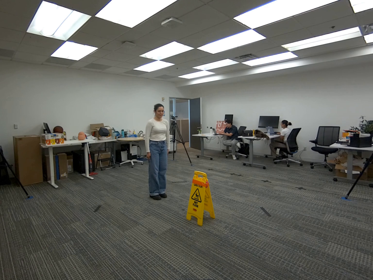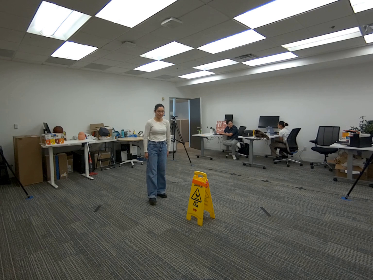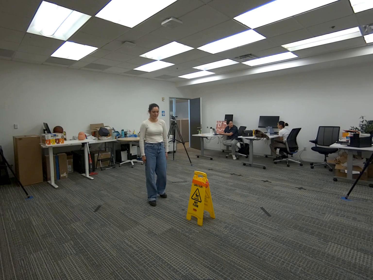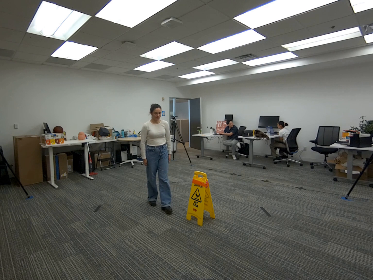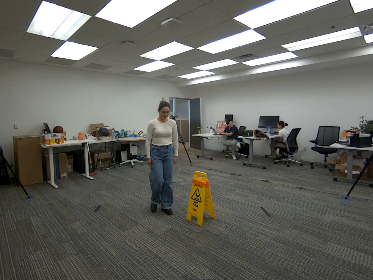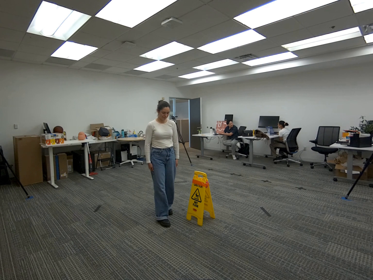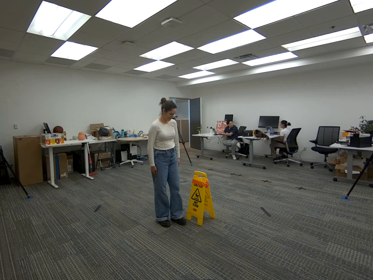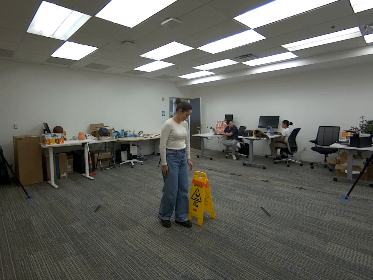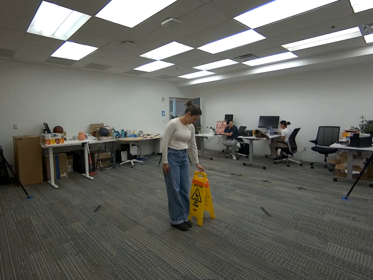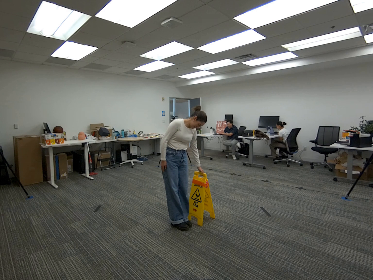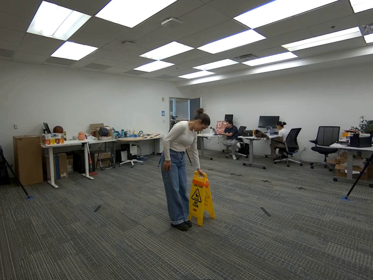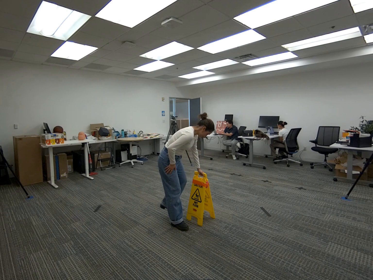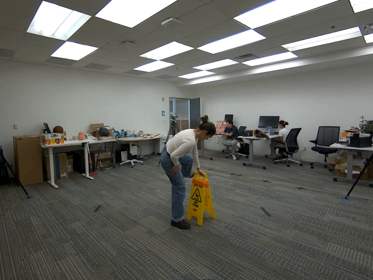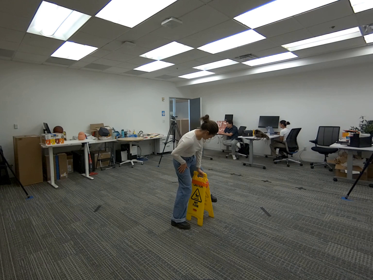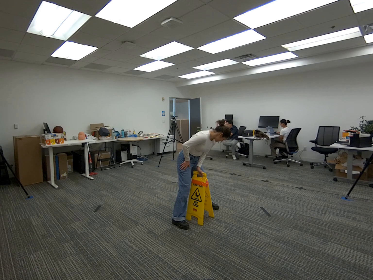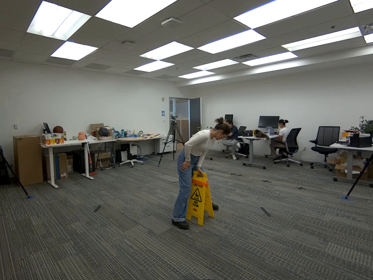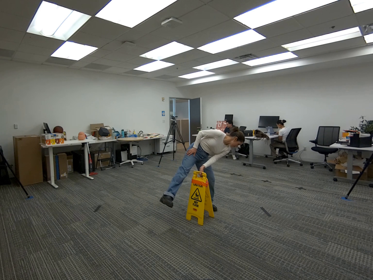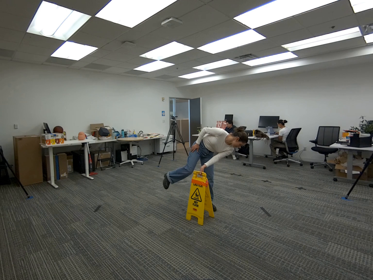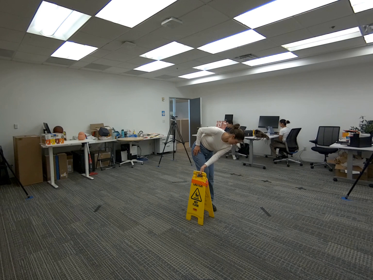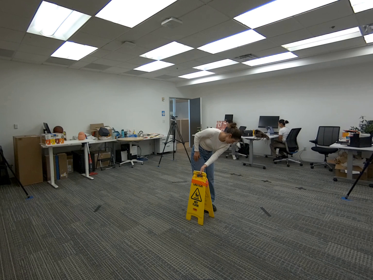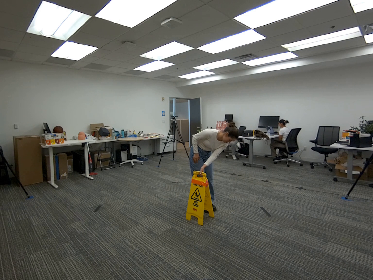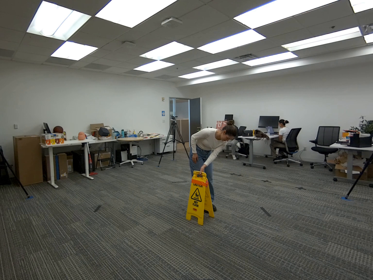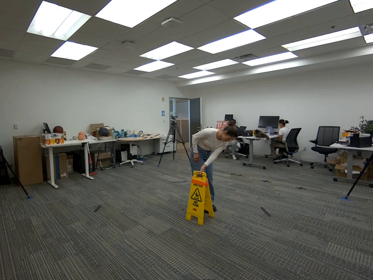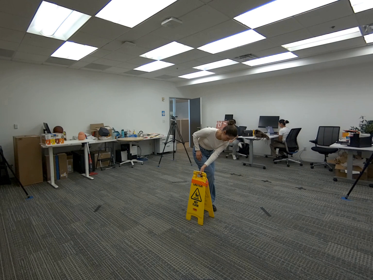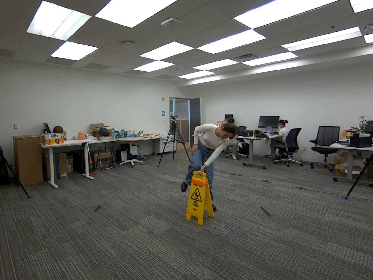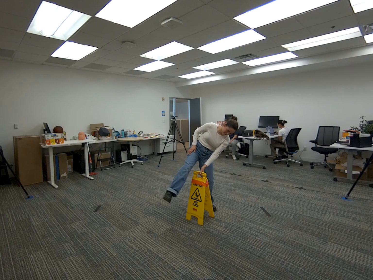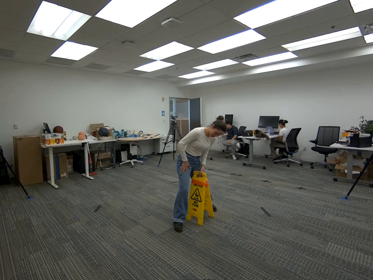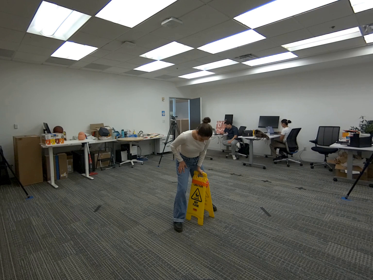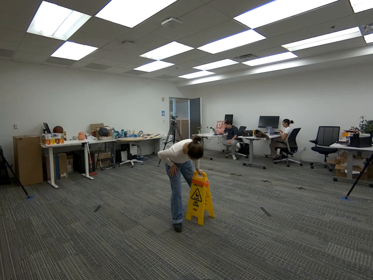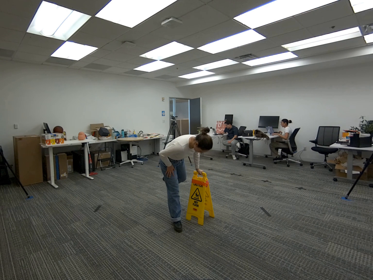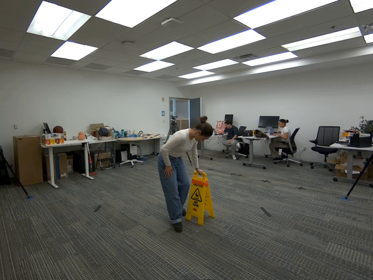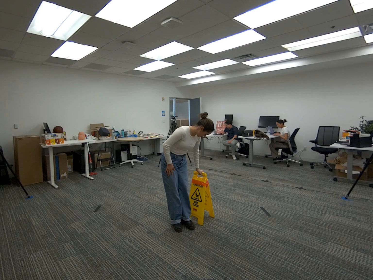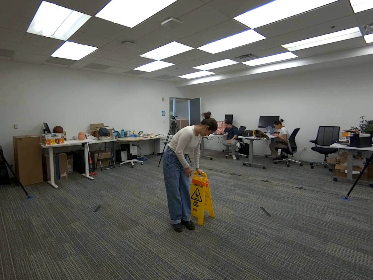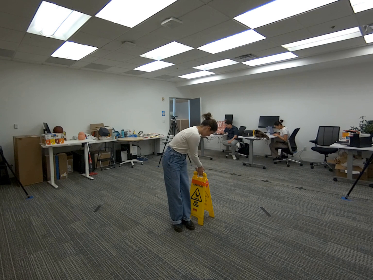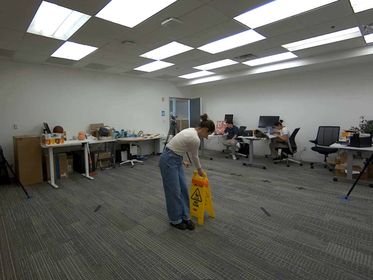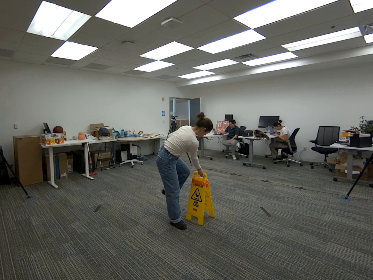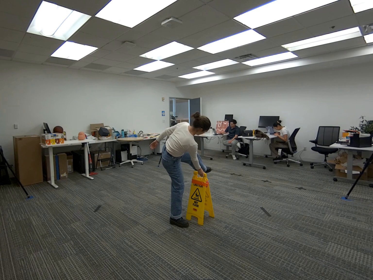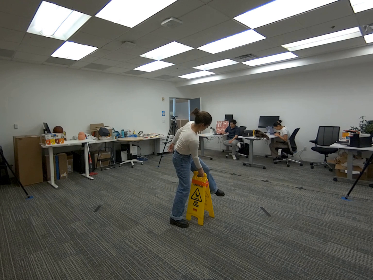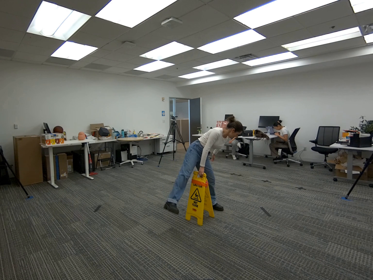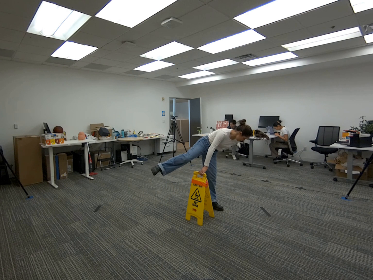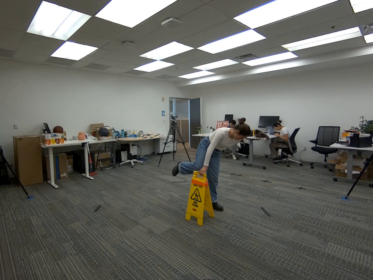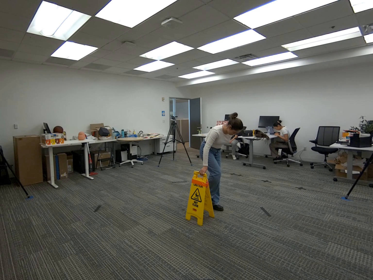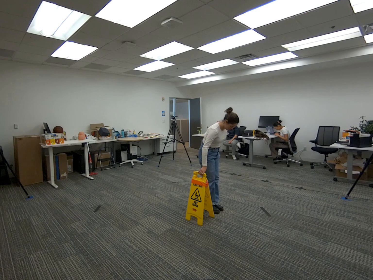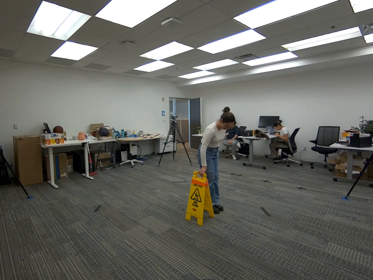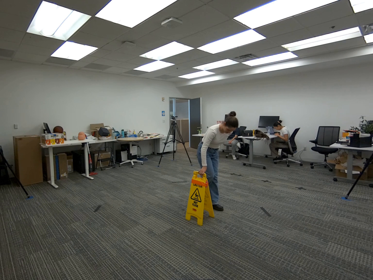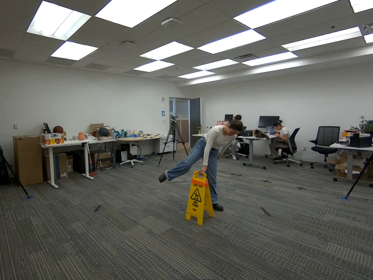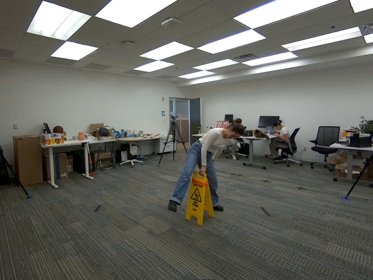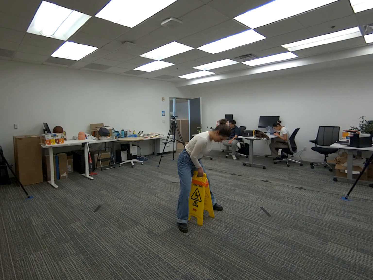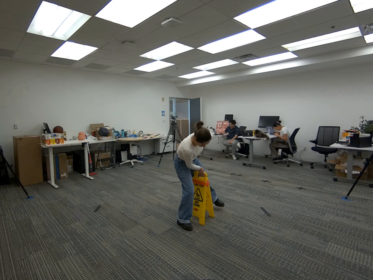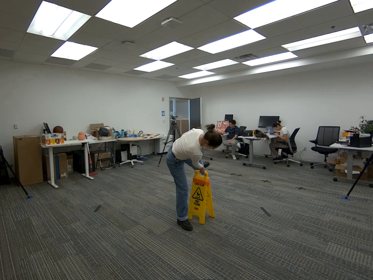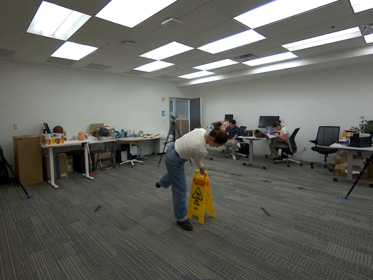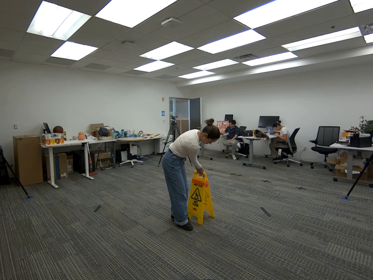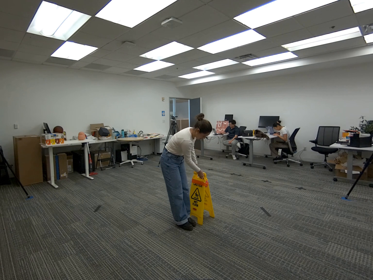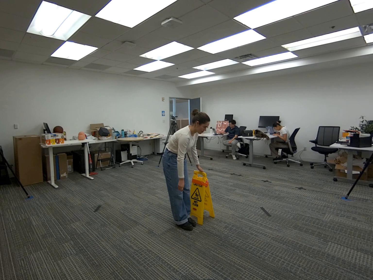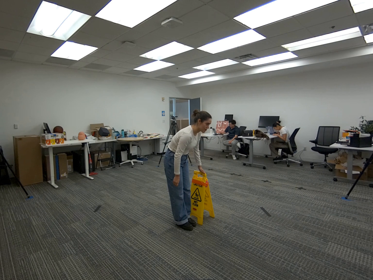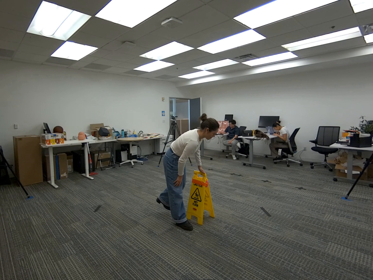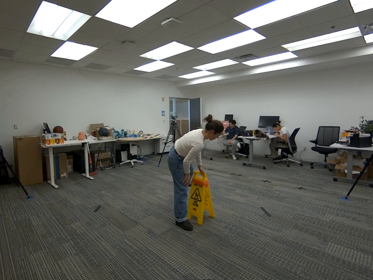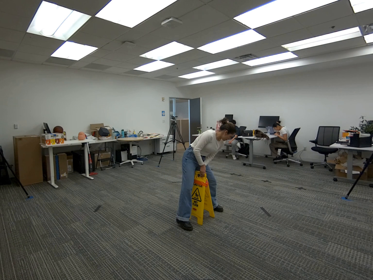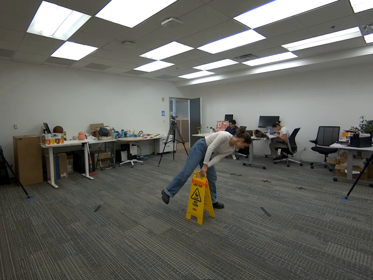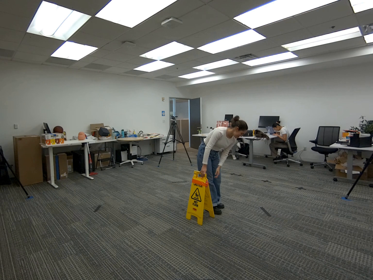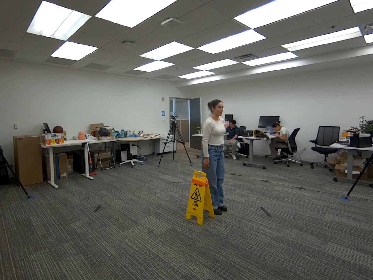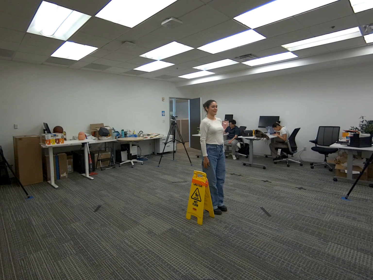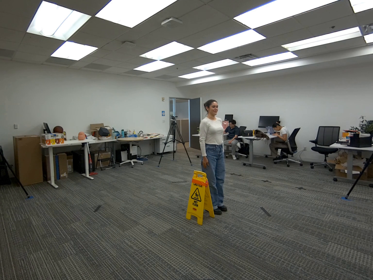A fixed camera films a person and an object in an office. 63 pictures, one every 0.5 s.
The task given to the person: Walk to the wet floor sign while it is standing upright. Hold onto the sign with one hand and step over it one leg at a time. Then continue to step over the sign from different directions until you come to a stop.
